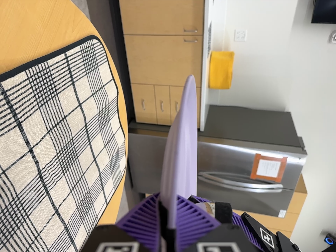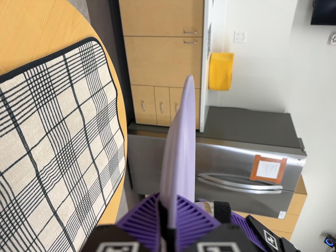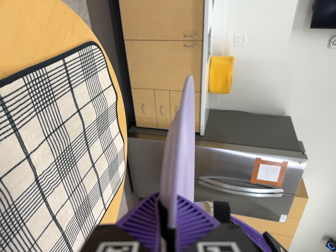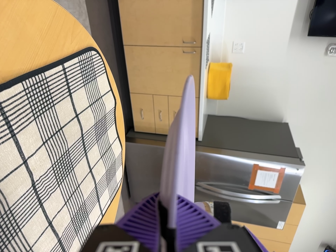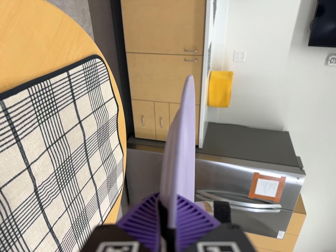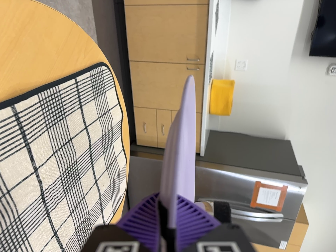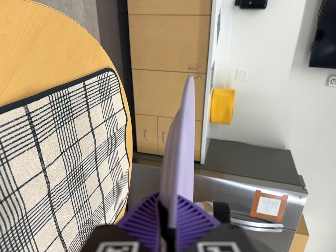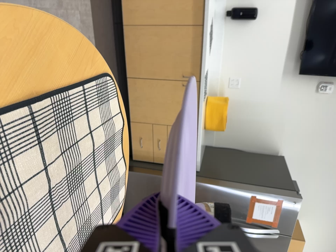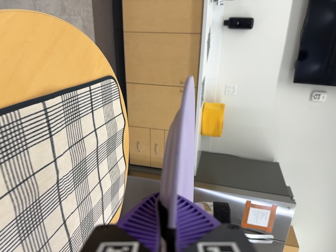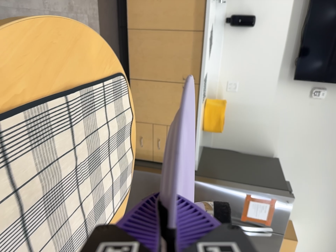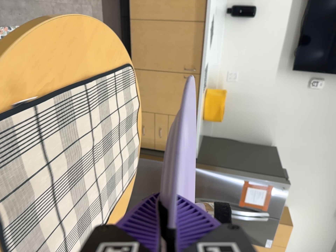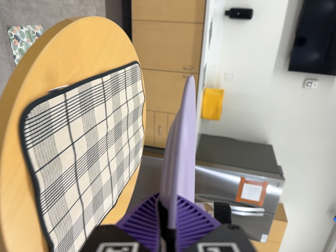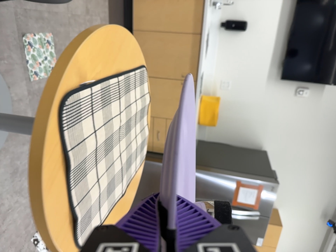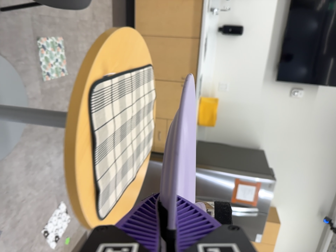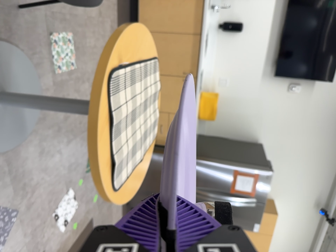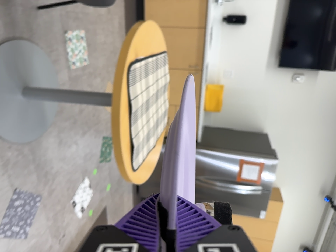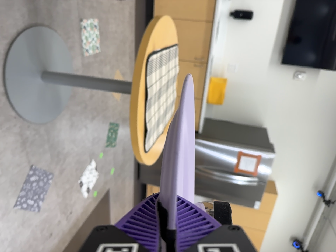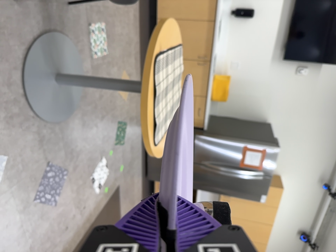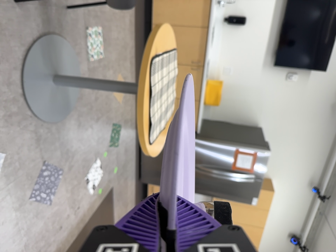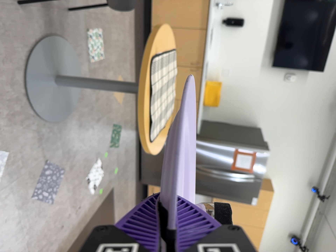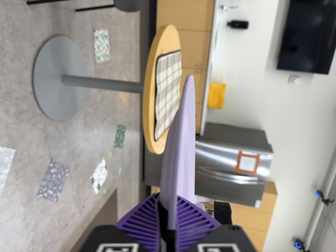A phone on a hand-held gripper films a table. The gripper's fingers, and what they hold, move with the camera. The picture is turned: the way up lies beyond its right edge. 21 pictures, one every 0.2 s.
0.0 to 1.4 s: The camera travels backward, about 6 cm, so what stands in front gets smaller. Its aim tips toward the top of its view by about 10 degrees, and the scene shifts downward.
1.4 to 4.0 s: The camera travels backward, about 110 cm, so what stands in front gets smaller.
The film runs backward here.
